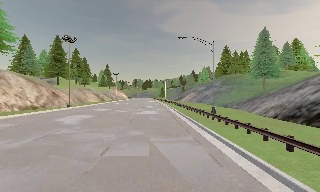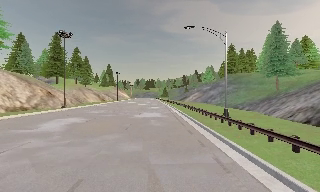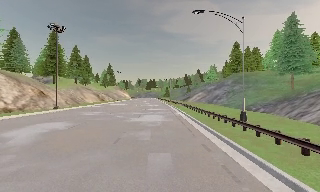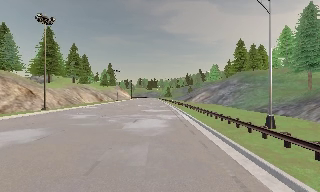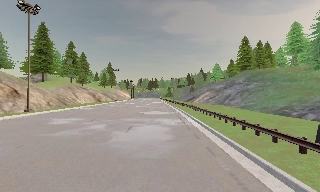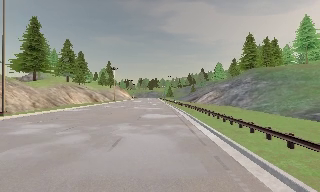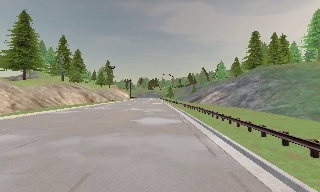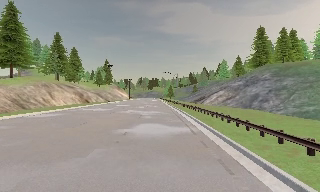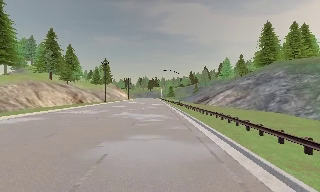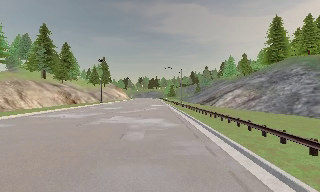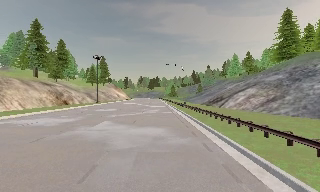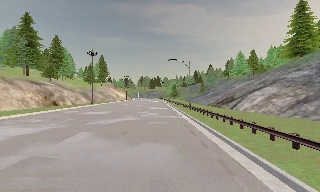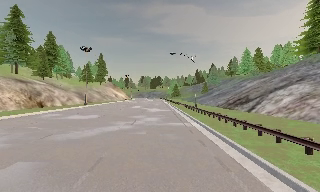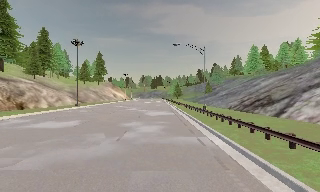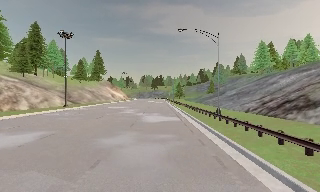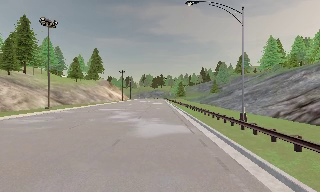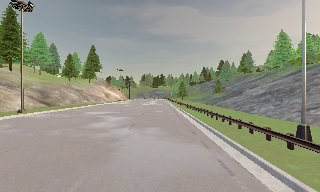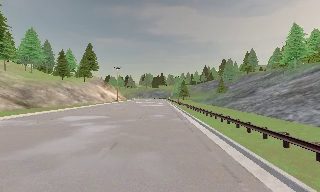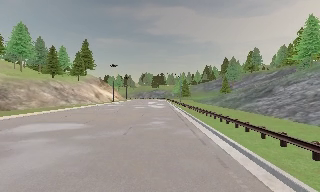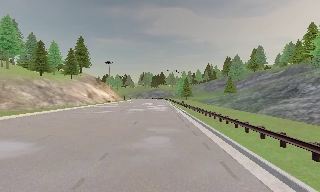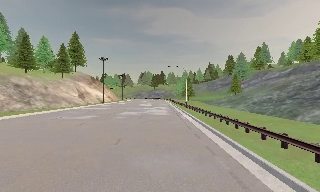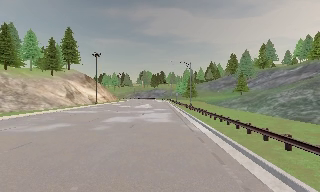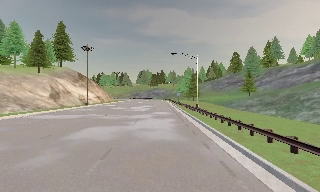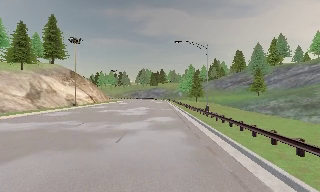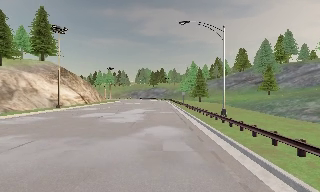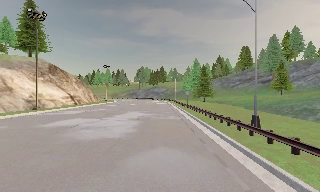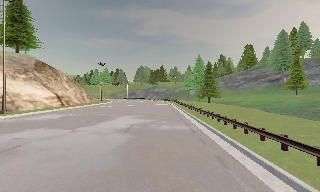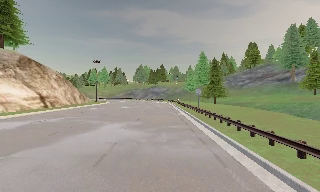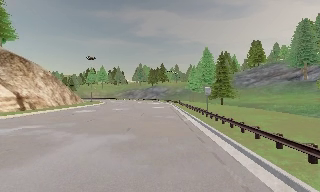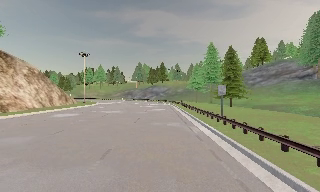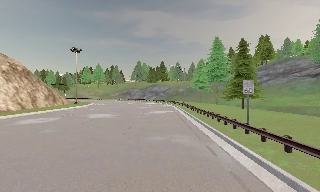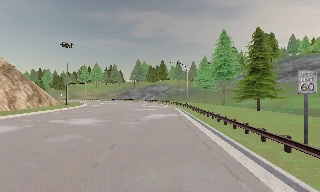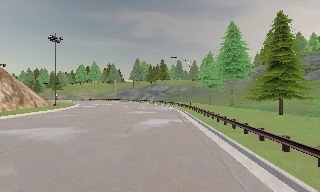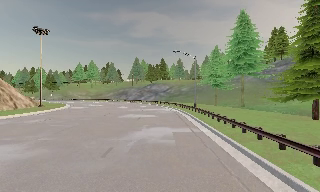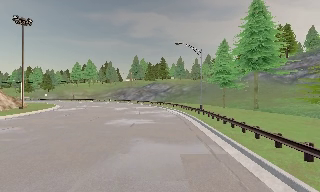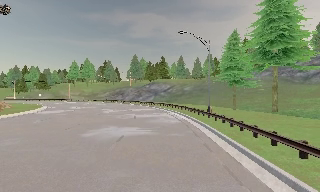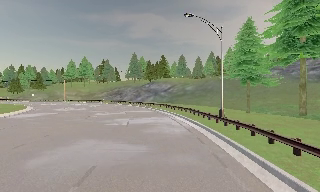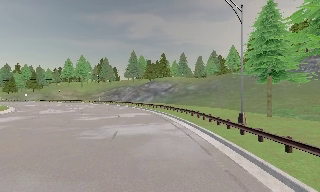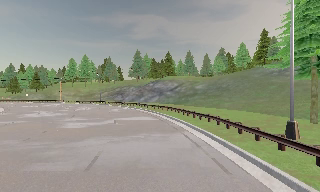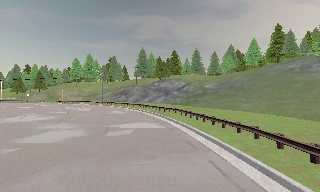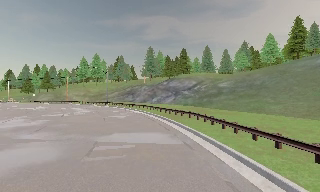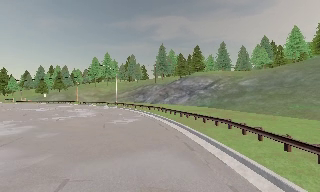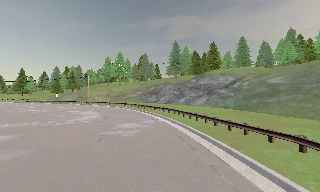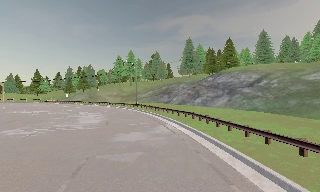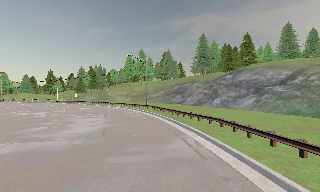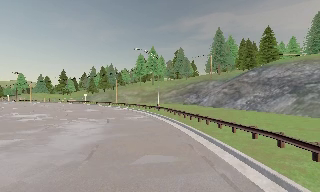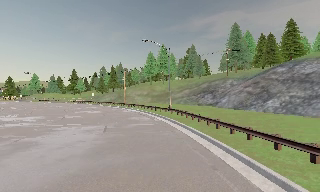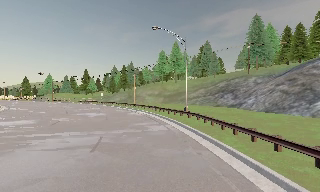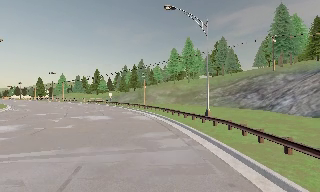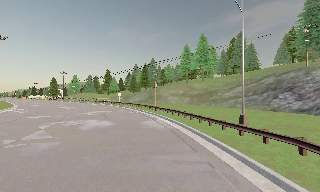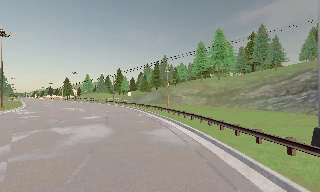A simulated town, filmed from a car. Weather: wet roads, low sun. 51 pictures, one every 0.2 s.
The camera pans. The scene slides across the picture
to the right.
The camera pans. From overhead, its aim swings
counterclockwise.
0.0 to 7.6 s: The camera travels forward, about 140 m, so what stands in front looms larger.
7.6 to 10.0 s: The scene slides to the right, as the camera pans about 45 degrees to its left. It travels forward, about 40 m.
The film runs forward here.
